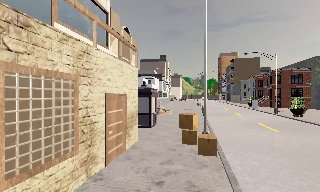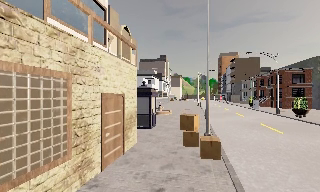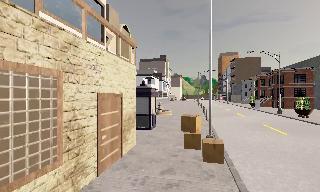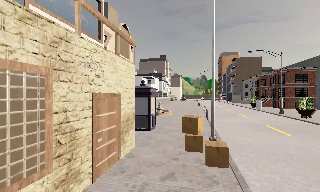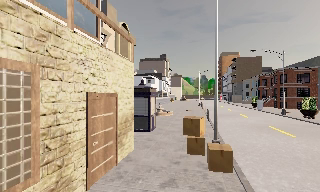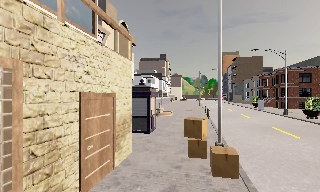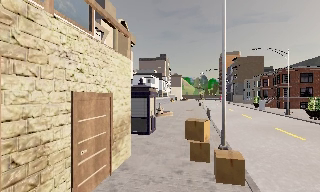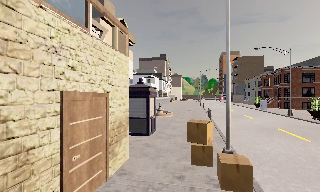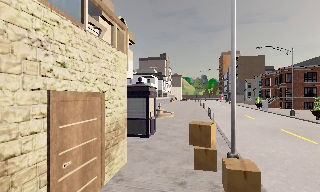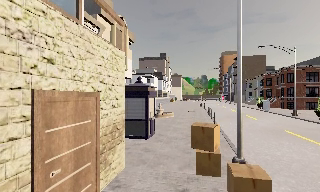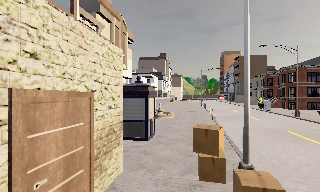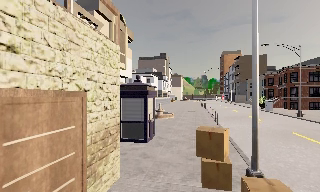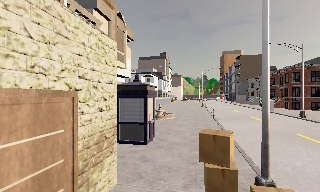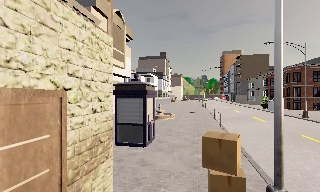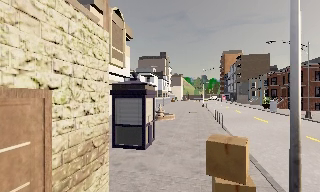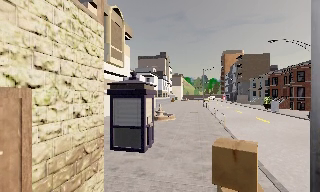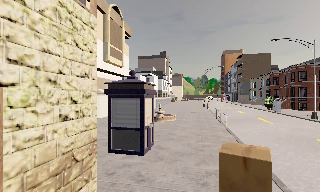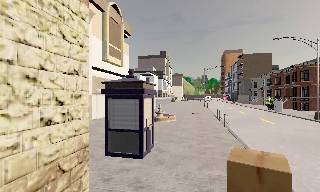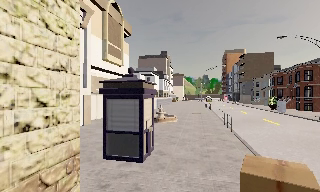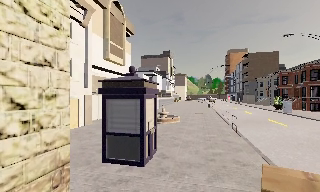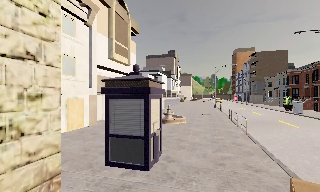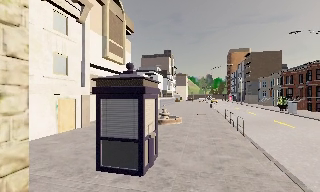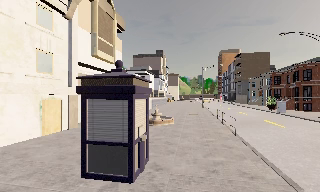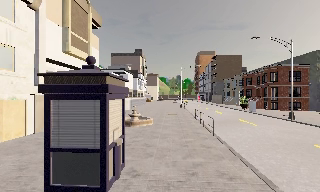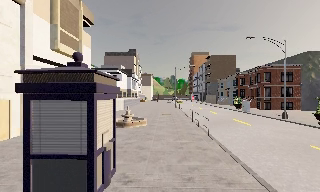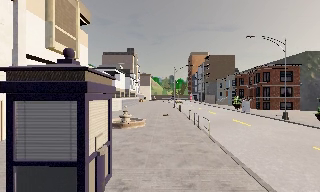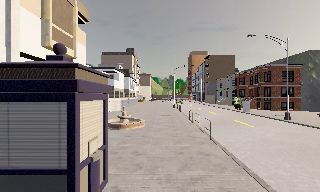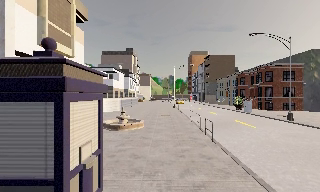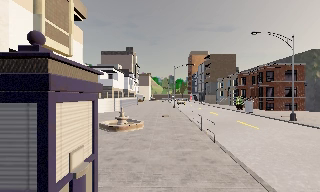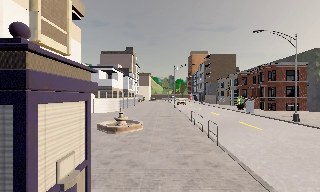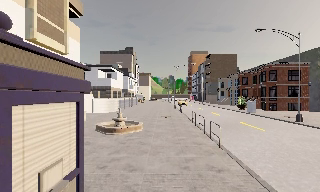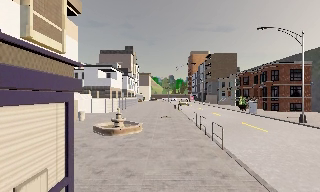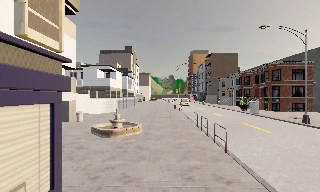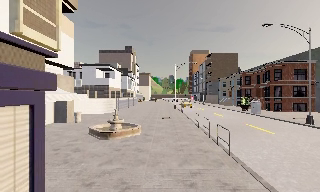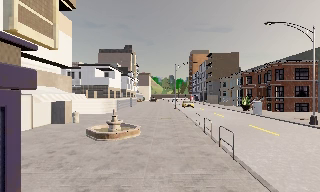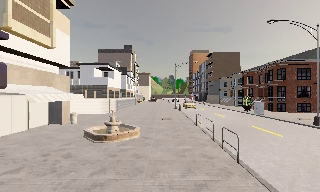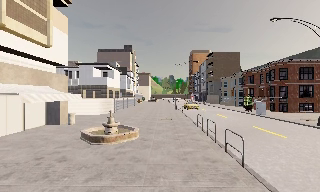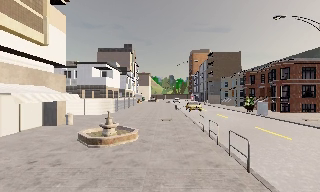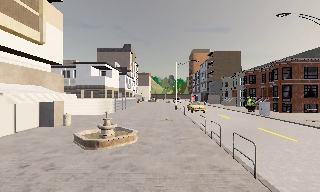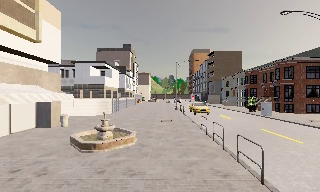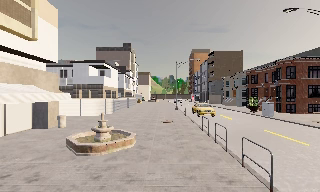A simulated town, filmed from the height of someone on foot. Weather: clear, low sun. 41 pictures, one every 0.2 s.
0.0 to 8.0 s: The camera swings to its right by about 10 degrees, and the scene slides to the left. It travels forward, about 12 m, so what stands in front looms larger.
The film runs forward here.
